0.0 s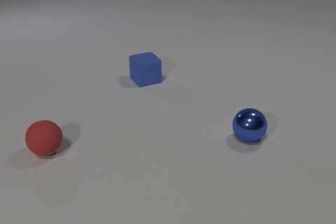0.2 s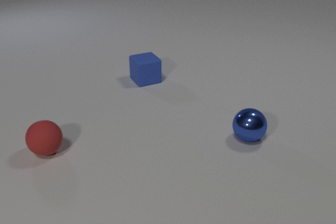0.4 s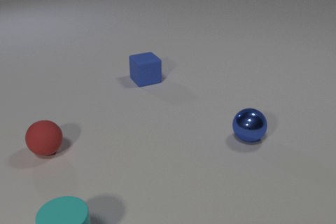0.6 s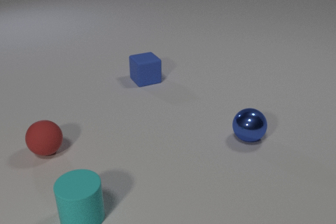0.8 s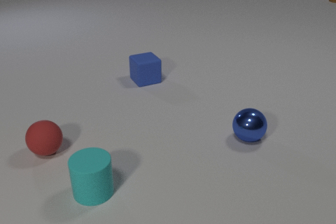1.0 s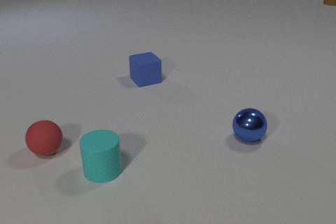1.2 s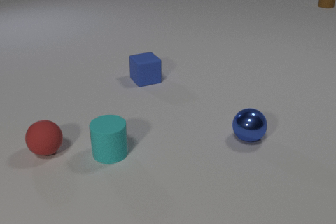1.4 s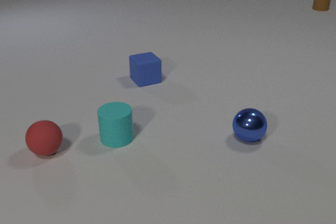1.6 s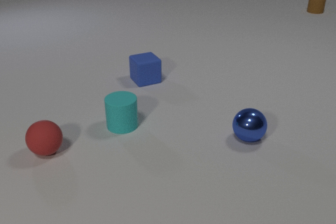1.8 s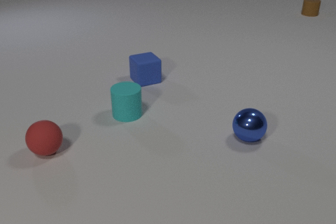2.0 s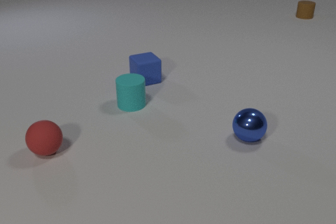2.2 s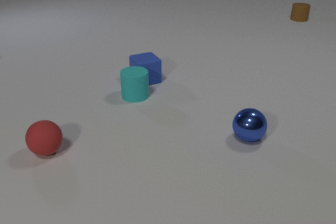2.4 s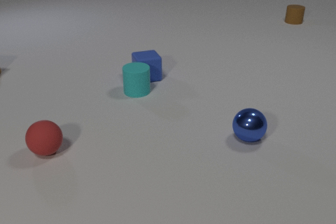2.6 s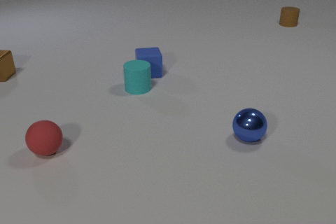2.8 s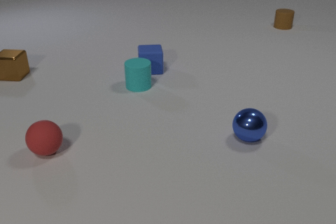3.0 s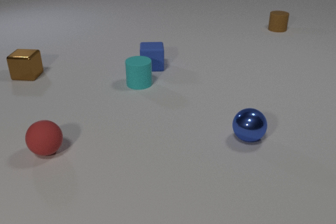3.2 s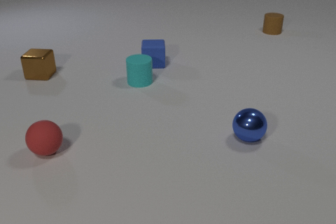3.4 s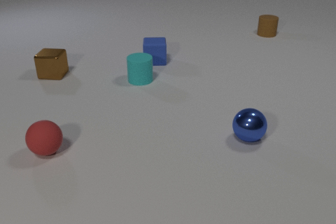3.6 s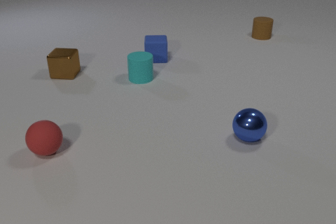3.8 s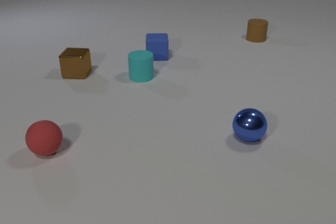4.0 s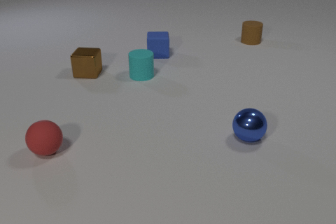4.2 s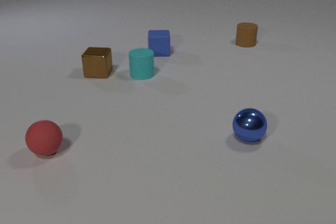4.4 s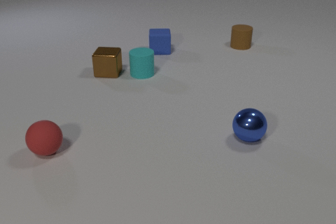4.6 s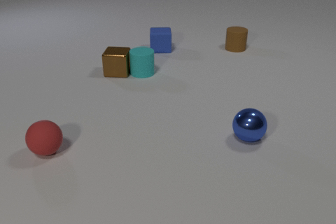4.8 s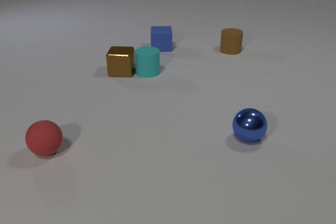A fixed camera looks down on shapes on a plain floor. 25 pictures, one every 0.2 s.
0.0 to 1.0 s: The cyan rubber cylinder comes in at the bottom edge, slides away from the camera. The brown rubber cylinder comes in at the top edge, slides toward the camera.
1.0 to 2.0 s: The cyan rubber cylinder slides away from the camera. The brown rubber cylinder slides toward the camera and to the left.
2.0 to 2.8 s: The cyan rubber cylinder slides away from the camera. The blue rubber cube slides away from the camera, spins clockwise seen from above by about 15 degrees, its near face sliding to the left. The brown metal cube comes in at the left edge, slides to the right. The brown rubber cylinder slides toward the camera and to the left. The cyan rubber cylinder and the blue rubber cube collide.
2.8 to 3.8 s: The cyan rubber cylinder slides away from the camera. The blue rubber cube slides away from the camera. The brown metal cube slides to the right. The brown rubber cylinder slides toward the camera and to the left.
3.8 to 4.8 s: The cyan rubber cylinder slides away from the camera and to the right. The blue rubber cube slides away from the camera. The brown metal cube slides to the right. The brown rubber cylinder slides toward the camera and to the left. The cyan rubber cylinder and the brown metal cube collide.
Are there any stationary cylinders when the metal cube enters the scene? no.
How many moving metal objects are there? 1.
Are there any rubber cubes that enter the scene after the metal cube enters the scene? no.
